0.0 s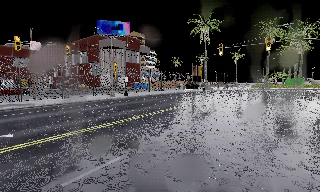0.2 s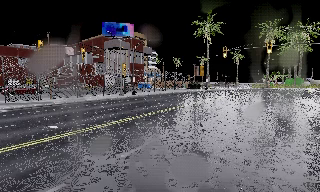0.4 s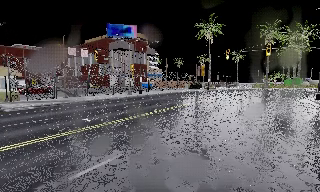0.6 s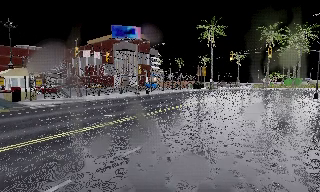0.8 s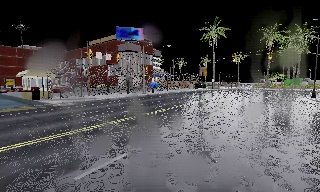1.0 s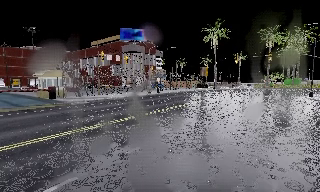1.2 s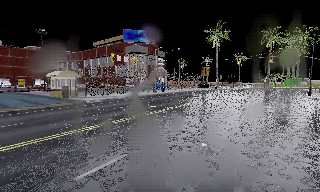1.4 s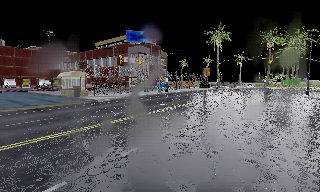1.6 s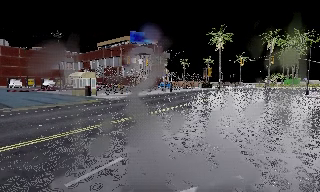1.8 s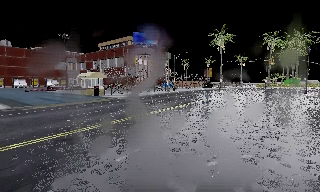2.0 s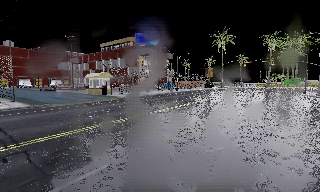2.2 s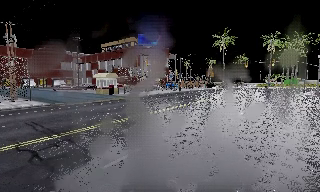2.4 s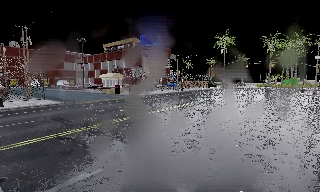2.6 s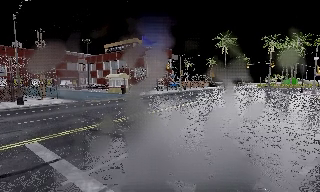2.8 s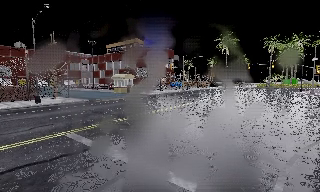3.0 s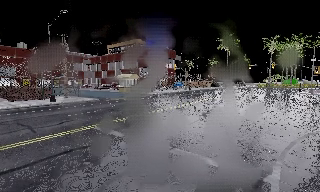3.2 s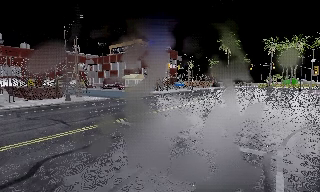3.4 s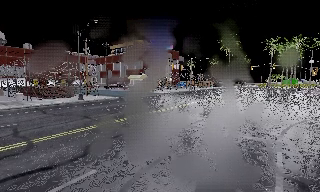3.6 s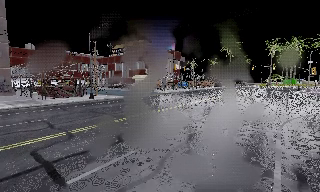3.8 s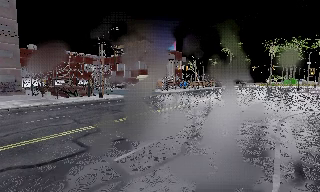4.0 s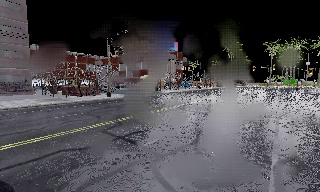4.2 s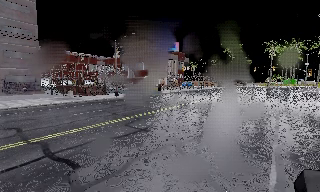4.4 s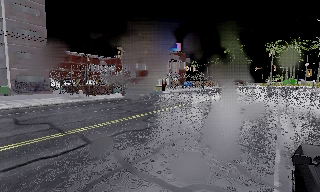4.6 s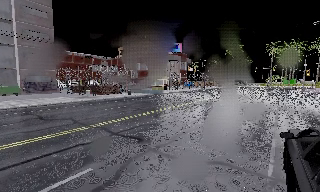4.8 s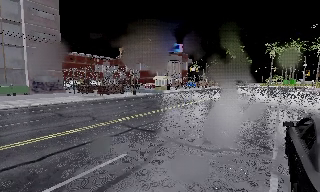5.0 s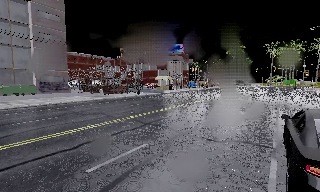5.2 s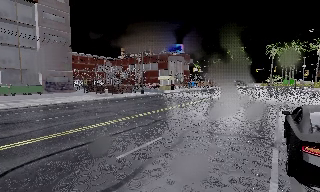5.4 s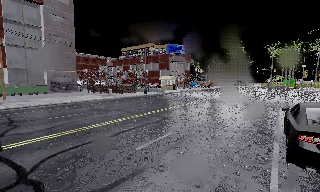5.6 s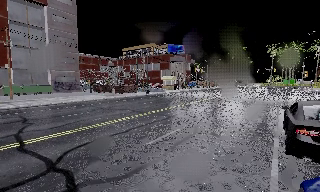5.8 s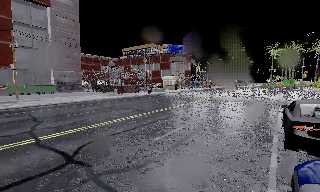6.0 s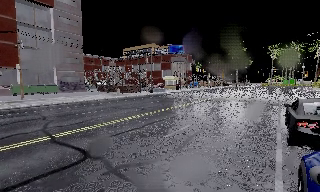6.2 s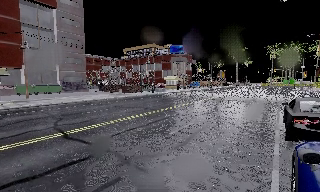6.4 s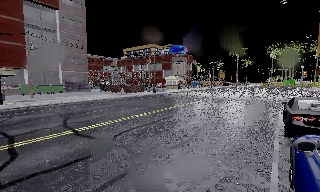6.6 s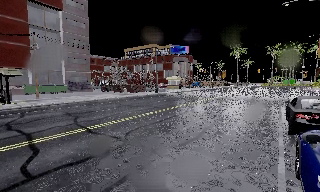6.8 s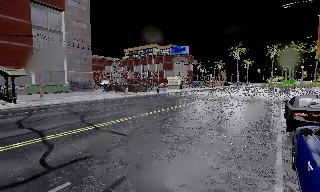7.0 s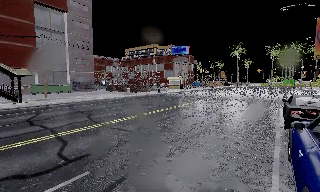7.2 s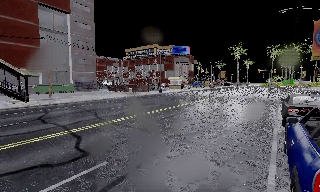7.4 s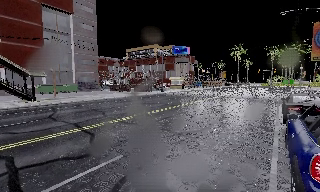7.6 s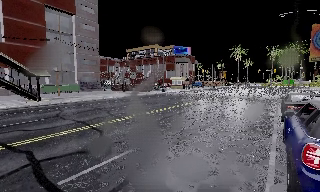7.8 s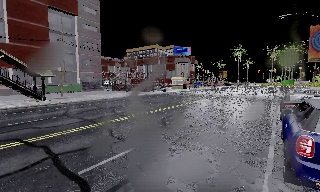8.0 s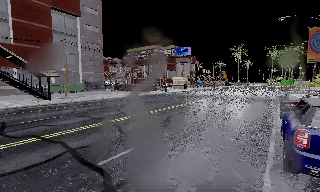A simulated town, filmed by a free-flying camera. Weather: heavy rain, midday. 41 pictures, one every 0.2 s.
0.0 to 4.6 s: The camera travels backward and to its left, about 30 m, so what stands in front gets smaller.
4.6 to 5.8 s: The camera travels backward and to its left, about 4.5 m, so what stands in front gets smaller. It loses speed.
5.8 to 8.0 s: The camera travels backward and to its left, about 5 m, so what stands in front gets smaller.
The film runs backward here.
